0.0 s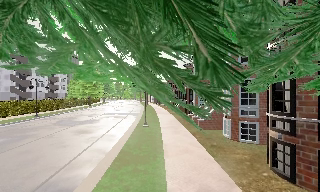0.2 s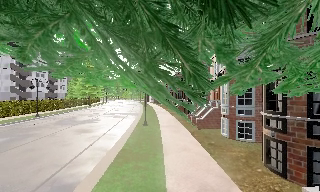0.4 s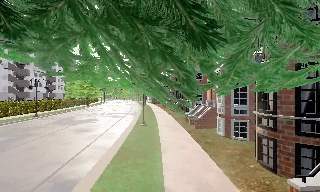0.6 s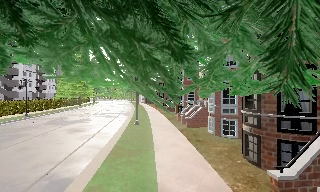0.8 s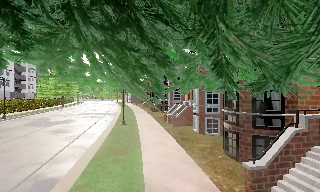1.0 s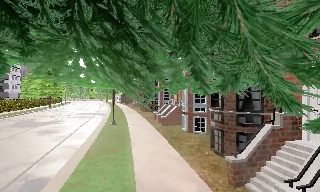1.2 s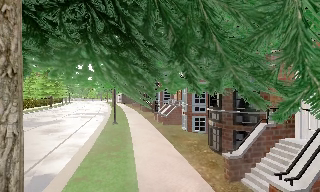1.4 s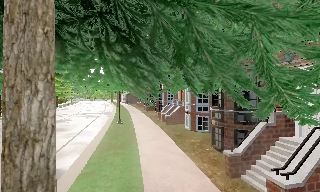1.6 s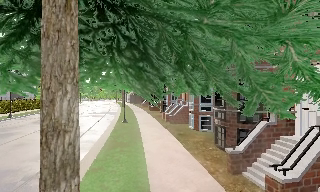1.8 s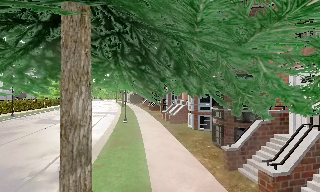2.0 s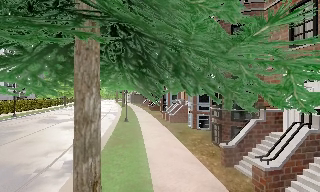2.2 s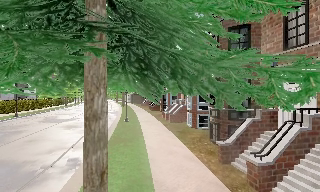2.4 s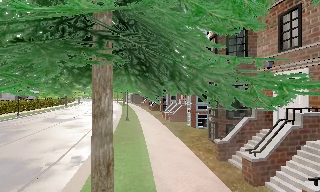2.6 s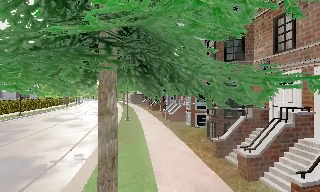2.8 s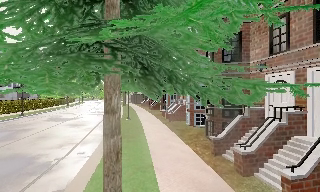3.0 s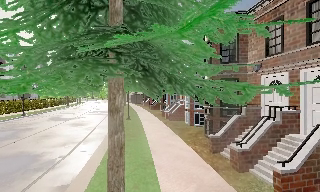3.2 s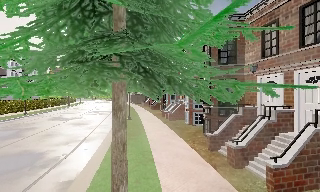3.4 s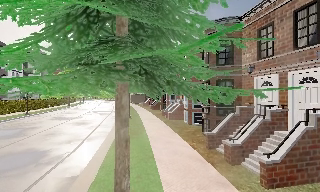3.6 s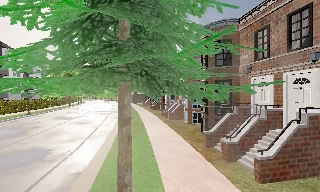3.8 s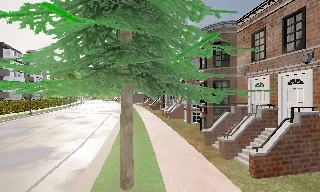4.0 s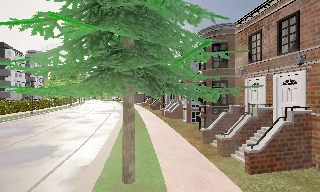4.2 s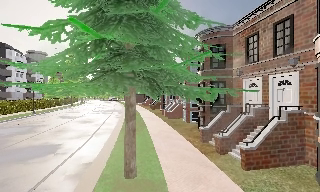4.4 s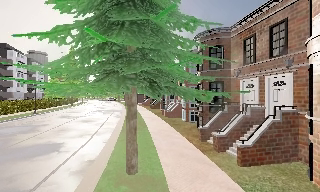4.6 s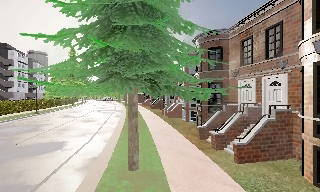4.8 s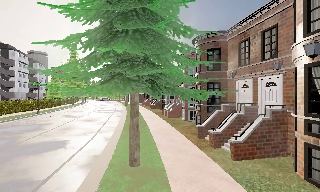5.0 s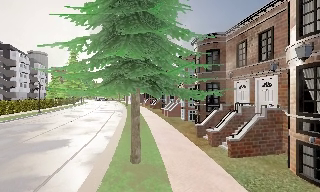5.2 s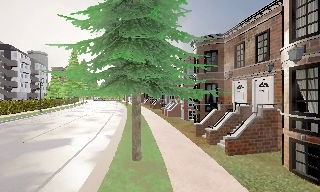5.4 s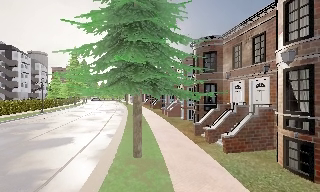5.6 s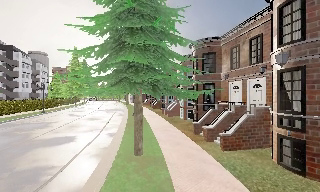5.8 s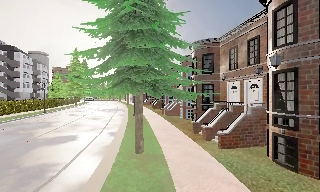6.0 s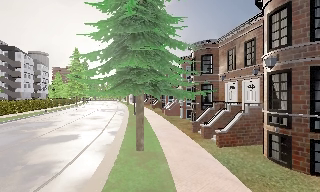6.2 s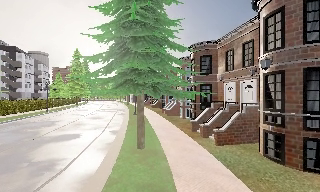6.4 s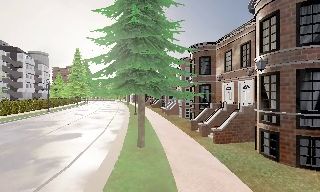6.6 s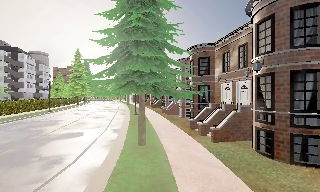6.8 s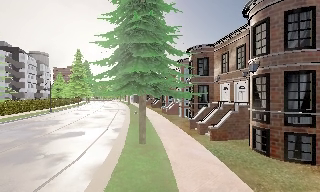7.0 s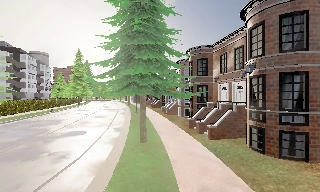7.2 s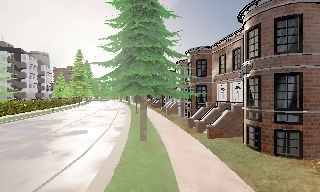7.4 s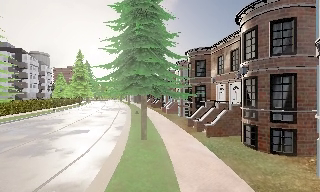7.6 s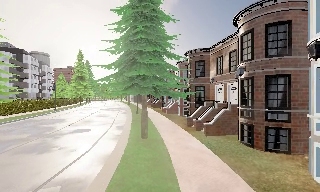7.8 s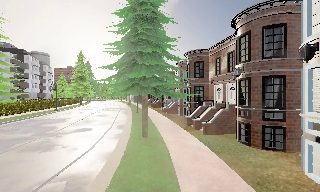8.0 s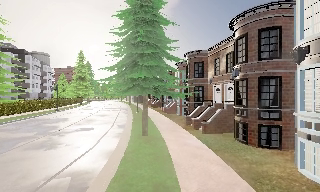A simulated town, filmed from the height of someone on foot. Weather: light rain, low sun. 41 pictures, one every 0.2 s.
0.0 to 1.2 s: The camera swings to its right by about 10 degrees, and the scene slides to the left. It travels backward, about 1.5 m, so what stands in front gets smaller.
1.2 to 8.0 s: The camera travels backward, about 9 m, so what stands in front gets smaller.
The film runs backward here.
